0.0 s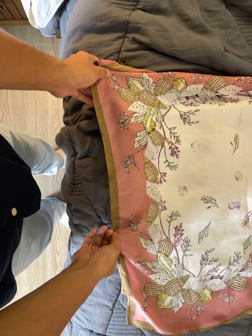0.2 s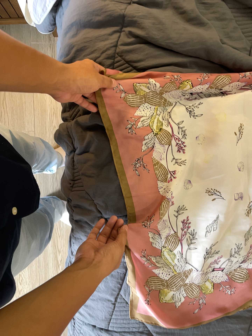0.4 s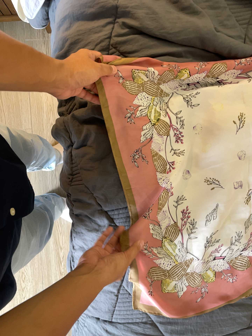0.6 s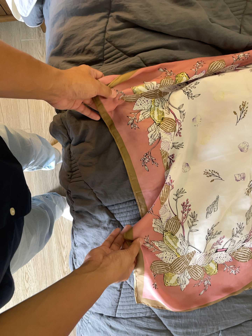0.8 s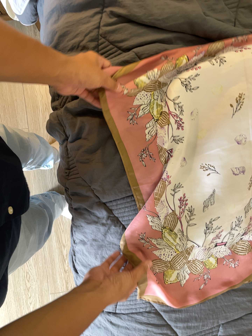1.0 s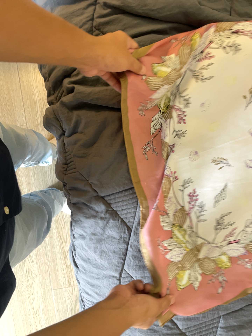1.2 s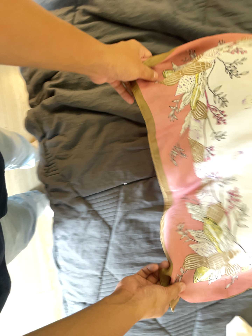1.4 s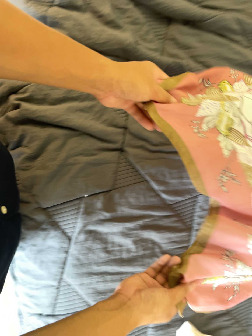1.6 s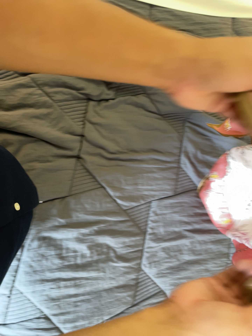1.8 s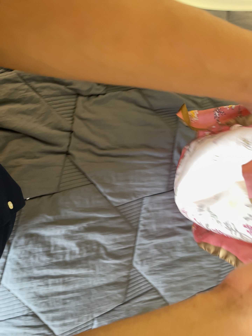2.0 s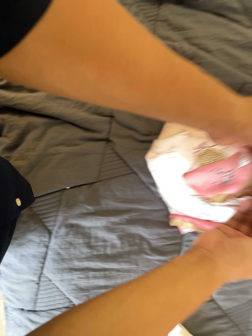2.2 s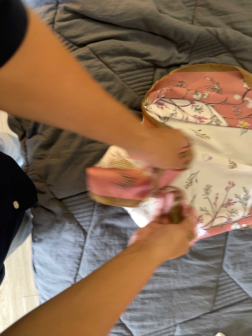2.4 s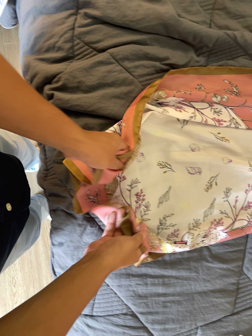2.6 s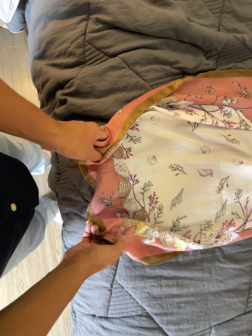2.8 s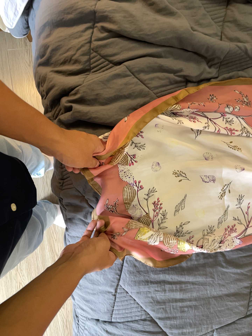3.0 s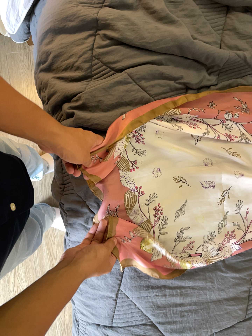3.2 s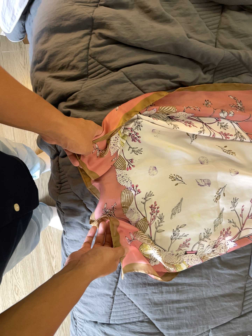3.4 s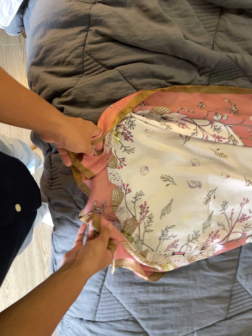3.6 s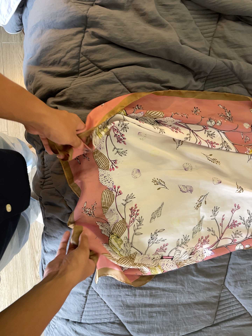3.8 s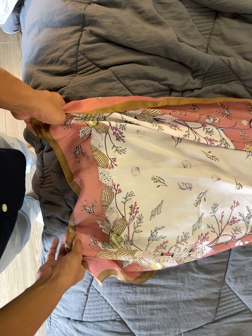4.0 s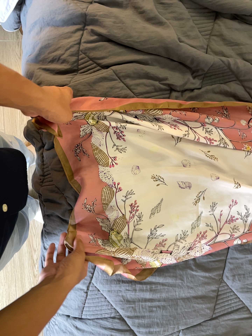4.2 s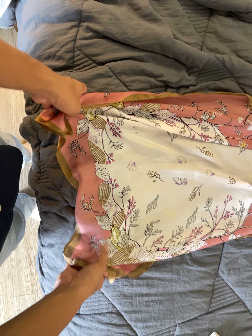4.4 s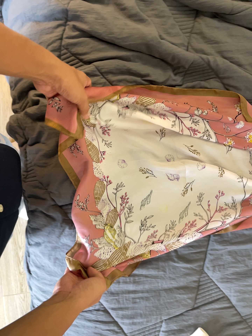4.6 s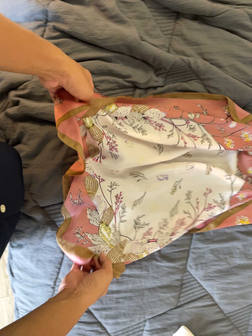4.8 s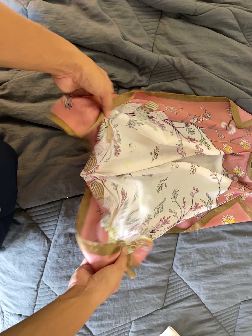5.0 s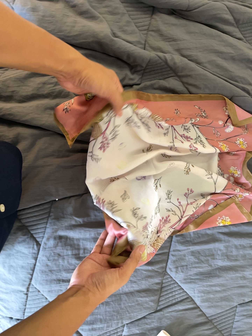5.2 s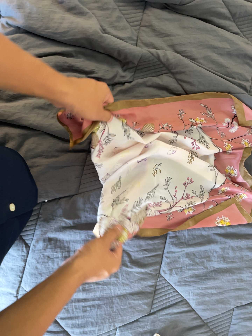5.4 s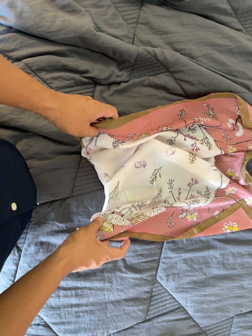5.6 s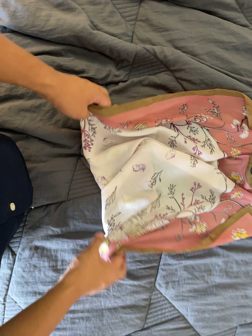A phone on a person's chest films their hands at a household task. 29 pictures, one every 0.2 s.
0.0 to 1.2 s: The camera travels toward the bottom of its view, about 6 cm, so close, fixed things drift upward.
1.2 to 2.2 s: The camera travels to its right, about 8 cm, so close, fixed things drift to the left.
2.2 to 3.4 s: The camera travels to its left, about 10 cm, so close, fixed things drift to the right.
3.4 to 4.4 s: The camera shifts only a little, or ends up much as it began.
4.4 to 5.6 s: The camera travels to its right and forward, about 20 cm, so close, fixed things drift to the left.
The film runs backward here.
